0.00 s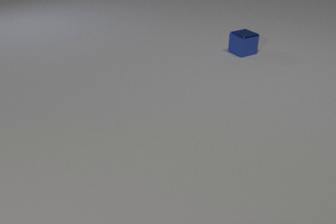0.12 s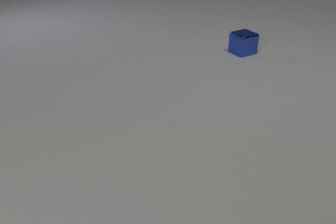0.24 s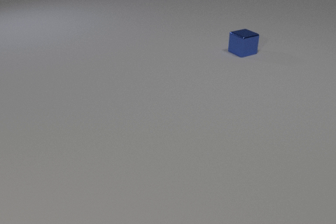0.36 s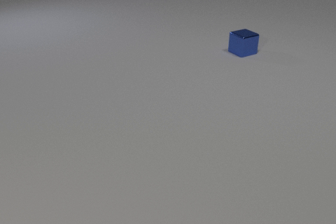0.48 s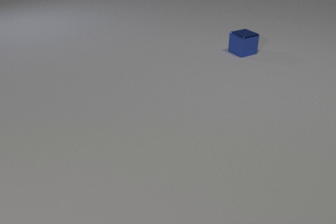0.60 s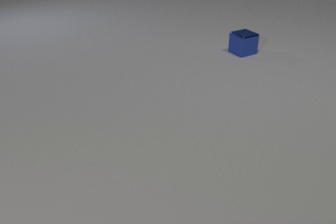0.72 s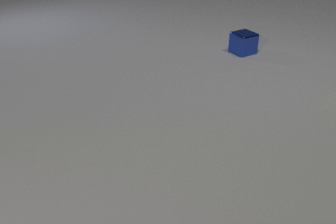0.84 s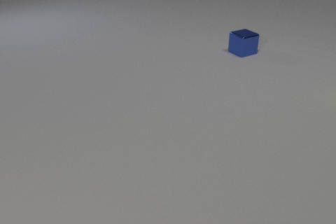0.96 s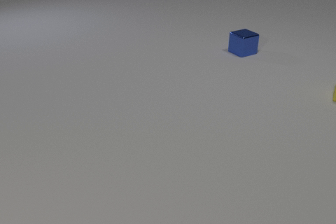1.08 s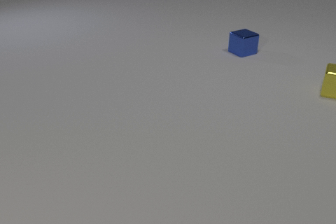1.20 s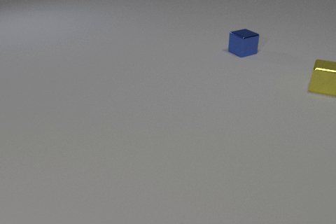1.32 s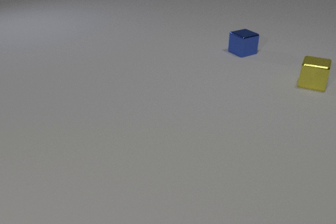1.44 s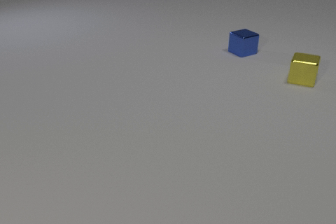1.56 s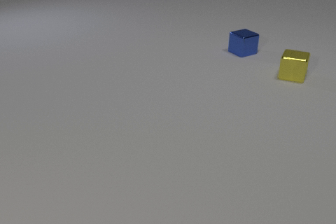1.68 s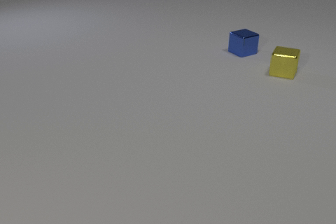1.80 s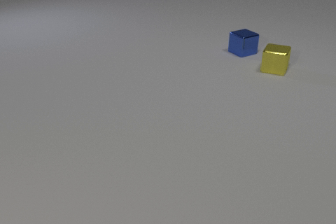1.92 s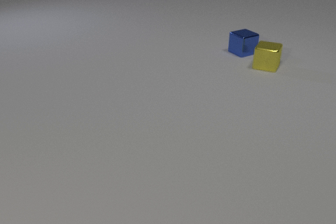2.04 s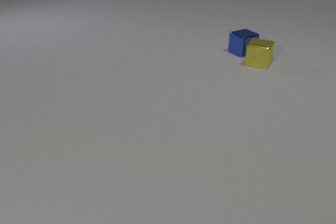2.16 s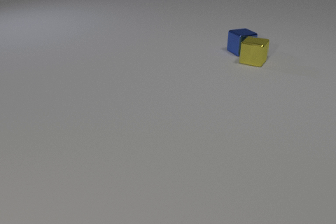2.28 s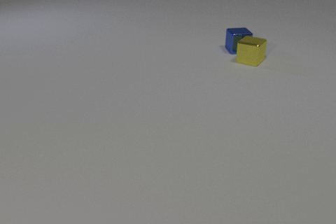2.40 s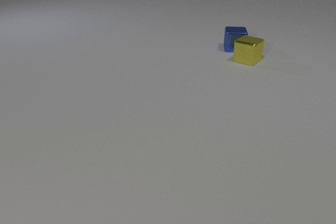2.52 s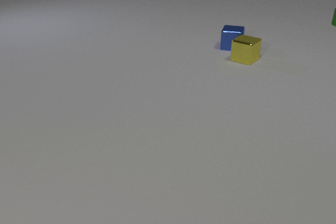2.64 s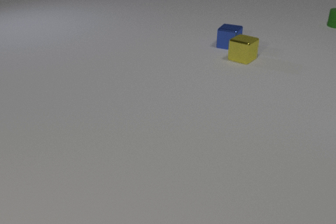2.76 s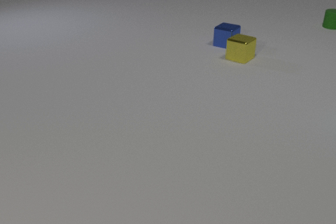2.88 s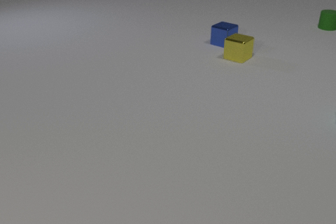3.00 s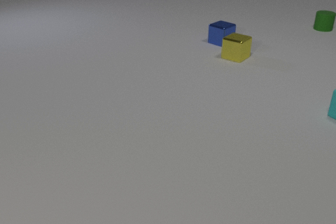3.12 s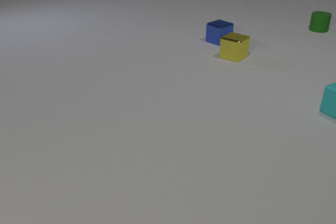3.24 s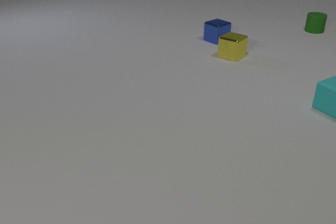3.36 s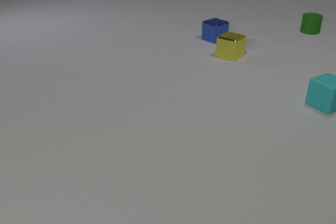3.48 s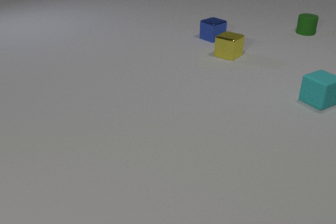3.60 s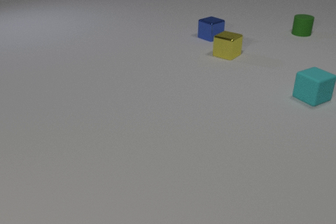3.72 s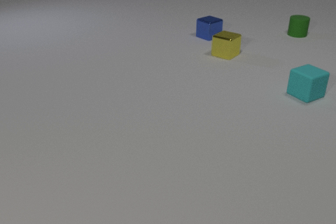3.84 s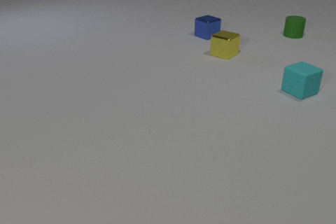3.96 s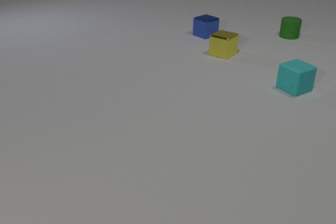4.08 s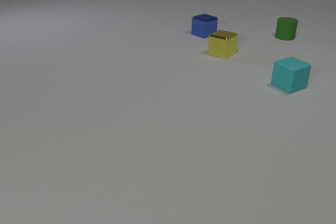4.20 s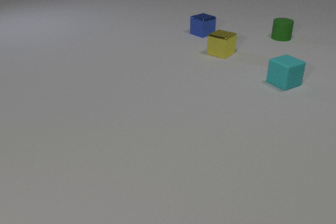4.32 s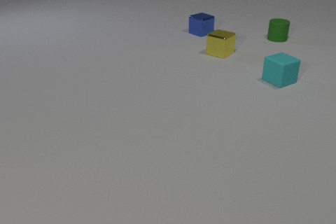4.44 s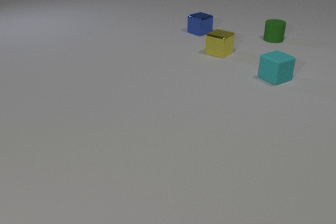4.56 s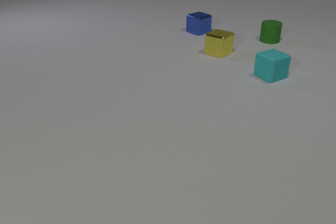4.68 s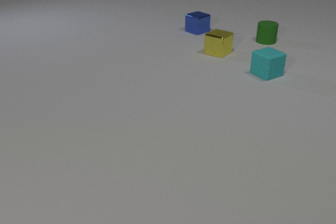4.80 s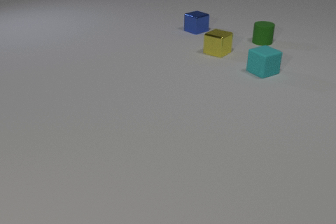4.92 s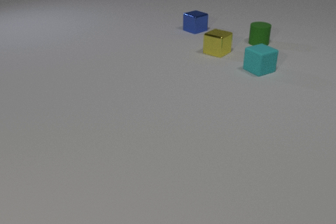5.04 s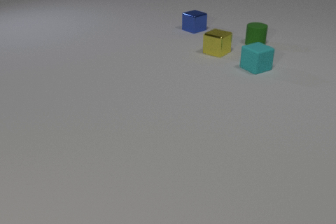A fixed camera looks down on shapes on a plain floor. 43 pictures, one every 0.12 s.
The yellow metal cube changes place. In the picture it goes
to the left.
The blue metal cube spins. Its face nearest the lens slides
to the left.
0.00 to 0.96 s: Next to nothing moves.
0.96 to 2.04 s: The yellow metal cube slides to the left and away from the camera.
2.04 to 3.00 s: The yellow metal cube slides to the left and away from the camera. The blue metal cube slides away from the camera and to the left, spins so that its near face slides to the left, clockwise seen from above. The green rubber cylinder comes in at the right edge, slides toward the camera and to the left. The cyan rubber cube comes in at the right edge. The yellow metal cube and the blue metal cube collide.
3.00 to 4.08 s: The yellow metal cube slides to the left and away from the camera. The blue metal cube slides away from the camera and to the left. The green rubber cylinder slides toward the camera and to the left. The cyan rubber cube slides to the left and away from the camera.
4.08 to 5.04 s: The yellow metal cube slides to the left. The blue metal cube slides away from the camera and to the left. The green rubber cylinder slides to the left and toward the camera. The cyan rubber cube slides away from the camera and to the left.
Are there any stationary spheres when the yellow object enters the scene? no.
Are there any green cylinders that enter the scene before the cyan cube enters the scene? yes.
What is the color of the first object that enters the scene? yellow.
